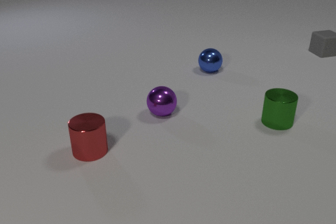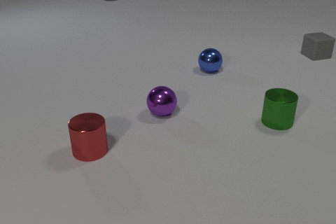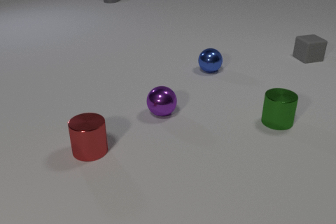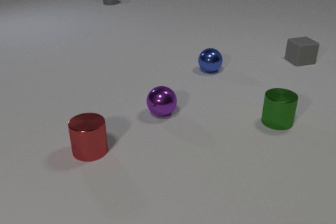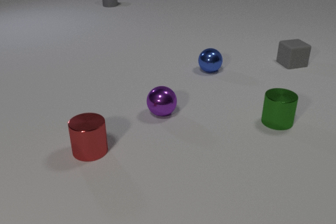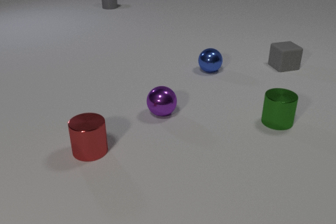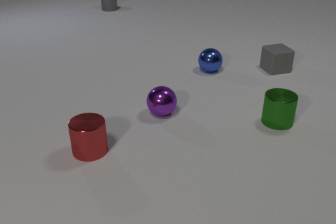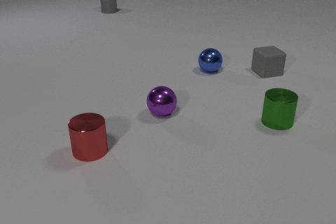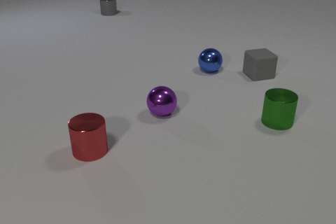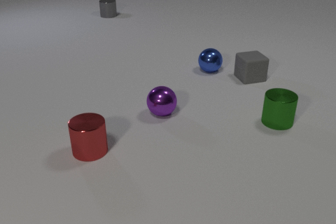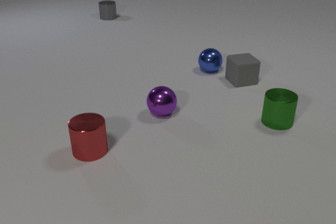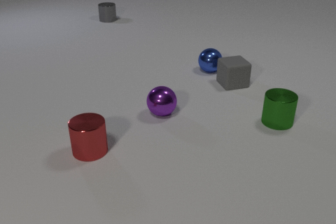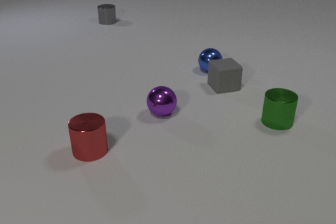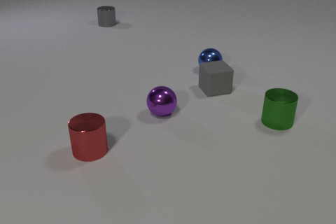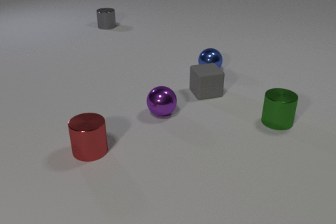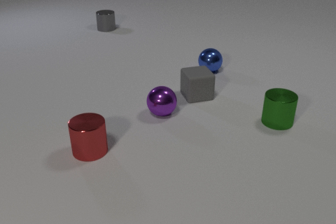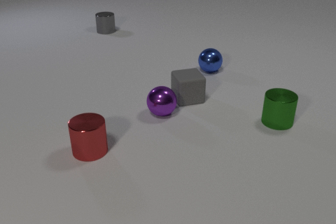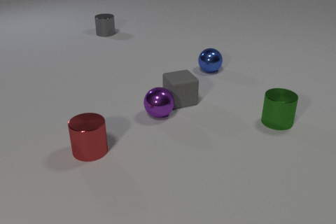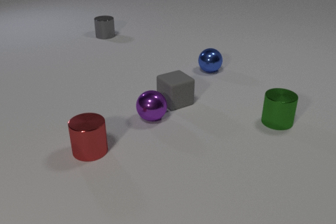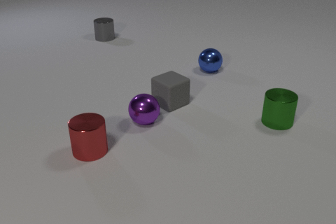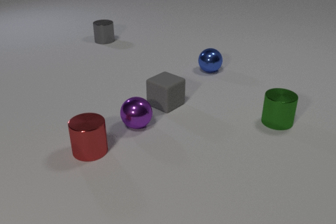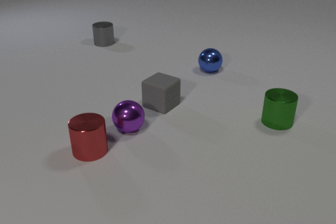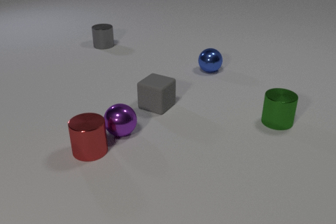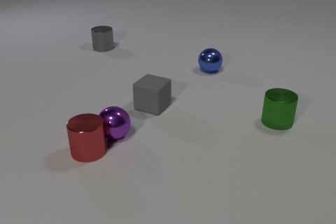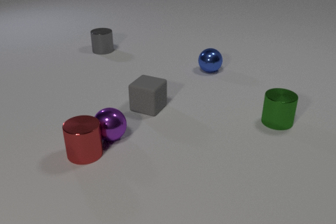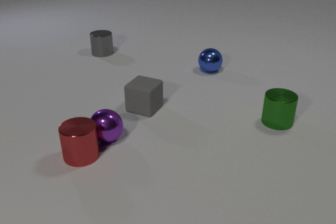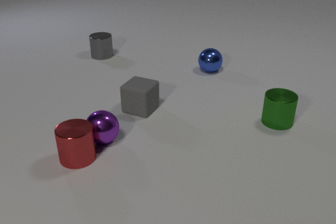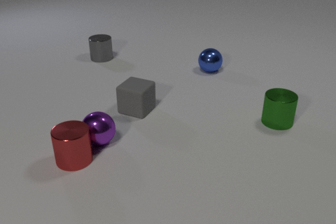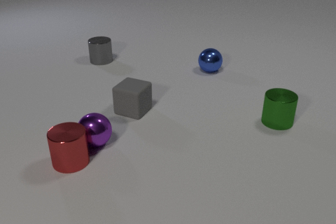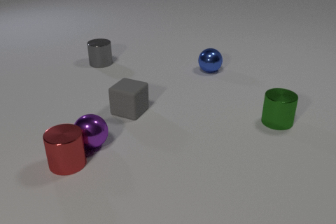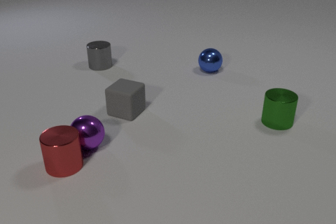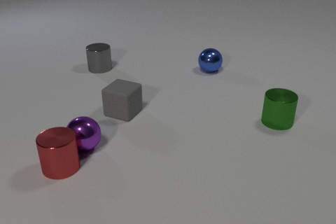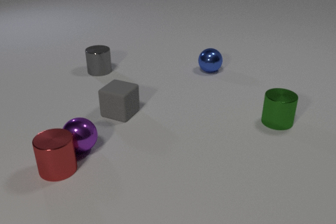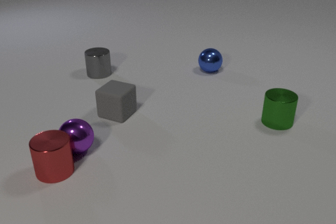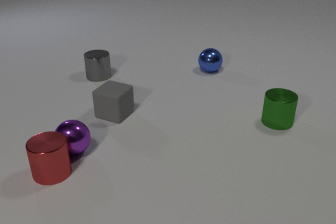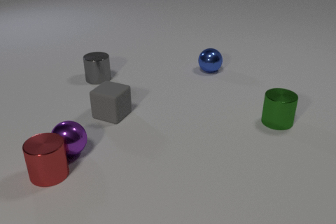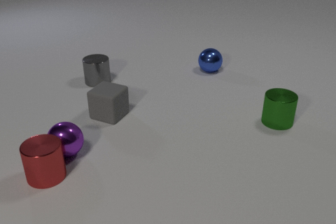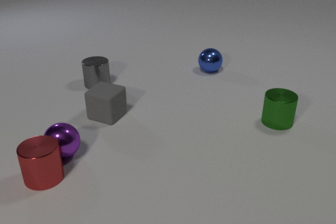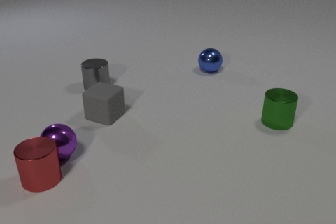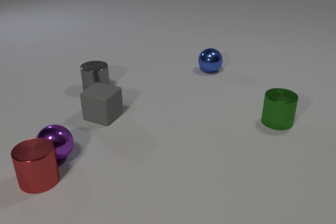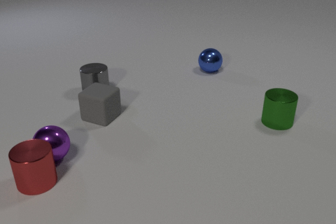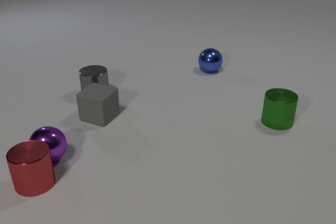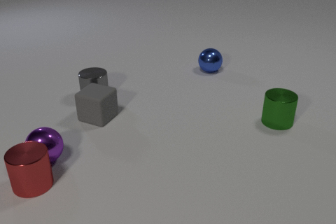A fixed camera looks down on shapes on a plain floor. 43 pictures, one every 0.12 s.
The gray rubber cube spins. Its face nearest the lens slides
to the right.
The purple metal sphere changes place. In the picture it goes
to the left.
0.00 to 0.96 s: The gray rubber cube slides toward the camera and to the left. The gray metal cylinder slides toward the camera.
0.96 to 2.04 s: The gray rubber cube slides to the left and toward the camera. The gray metal cylinder slides toward the camera. The gray rubber cube and the purple metal sphere collide.
2.04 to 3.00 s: The gray rubber cube slides to the left and toward the camera, spins counterclockwise seen from above by about 45 degrees, its near face sliding to the right. The purple metal sphere rolls to the left and toward the camera. The gray metal cylinder slides toward the camera. The red metal cylinder slides to the left. The purple metal sphere and the red metal cylinder collide.
3.00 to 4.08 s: The gray rubber cube slides to the left. The purple metal sphere rolls to the left and toward the camera. The gray metal cylinder slides toward the camera. The red metal cylinder slides to the left and toward the camera.
4.08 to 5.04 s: The gray rubber cube slides to the left. The purple metal sphere rolls to the left. The gray metal cylinder slides toward the camera. The red metal cylinder slides to the left and toward the camera.
What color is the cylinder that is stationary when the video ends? green.
How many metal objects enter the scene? 0.
How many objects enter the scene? 0.
